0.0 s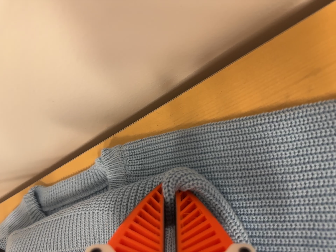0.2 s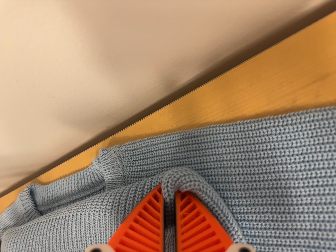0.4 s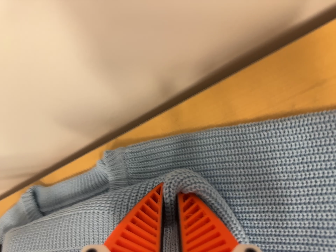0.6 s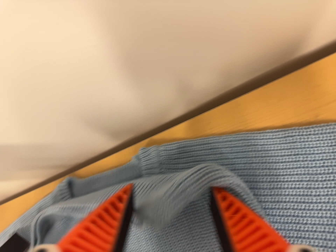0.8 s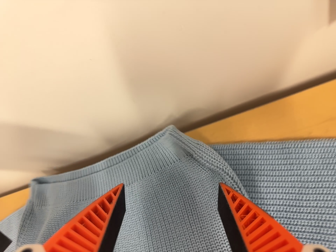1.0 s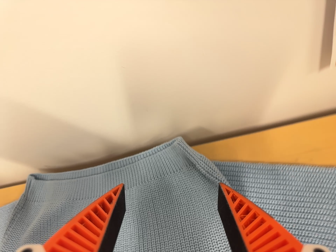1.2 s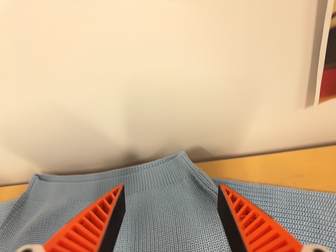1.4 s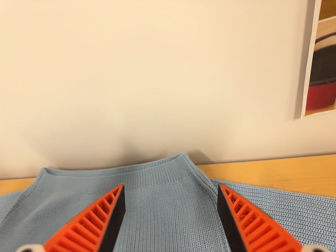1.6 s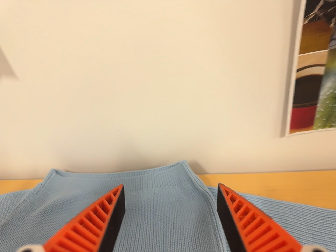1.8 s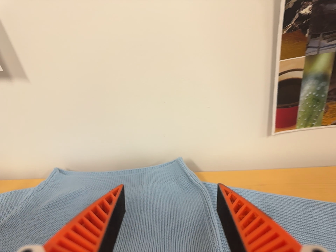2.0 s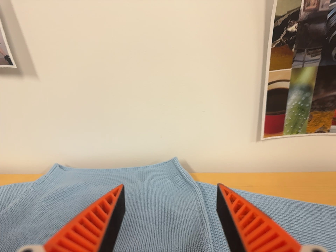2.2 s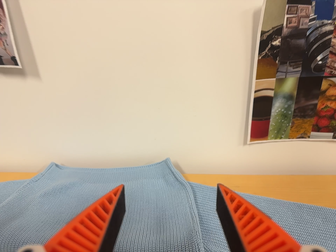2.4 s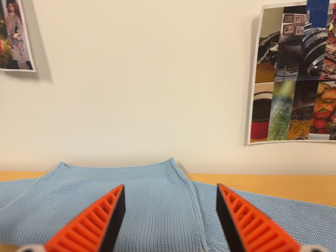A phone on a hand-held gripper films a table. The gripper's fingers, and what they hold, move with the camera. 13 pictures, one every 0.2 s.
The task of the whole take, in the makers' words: fold up.
0.0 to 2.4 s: The camera pans to its right by about 15 degrees. It travels backward, toward the bottom of its view and to its left, about 50 cm. Its aim tips toward the top of its view by about 45 degrees. It rolls about its line of sight by about 40 degrees, and the scene rotates clockwise.
The film runs forward here.
